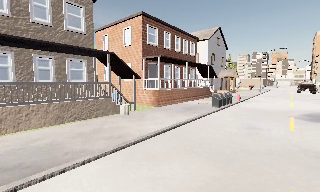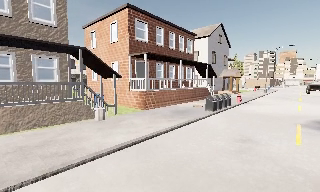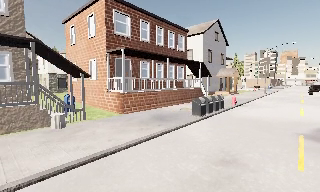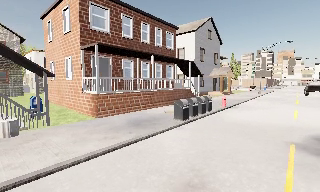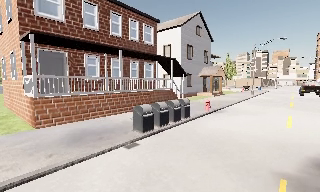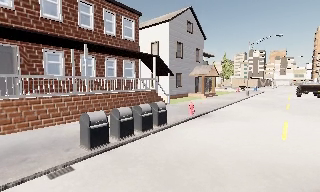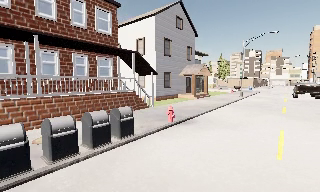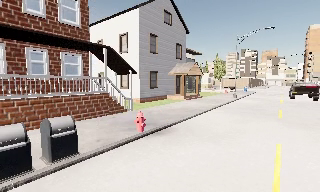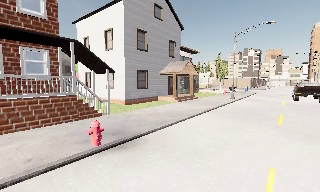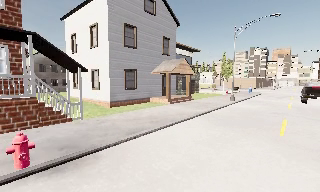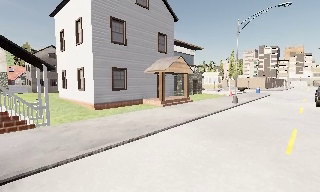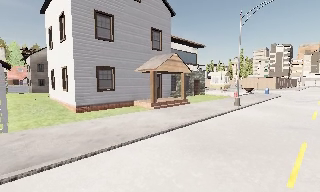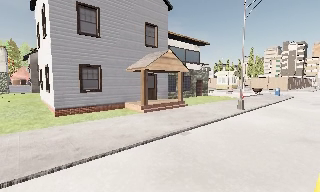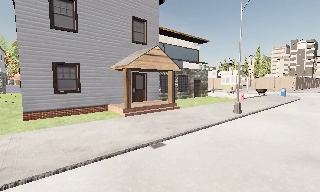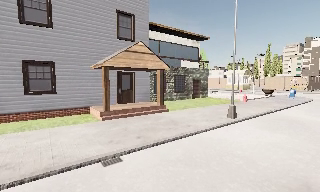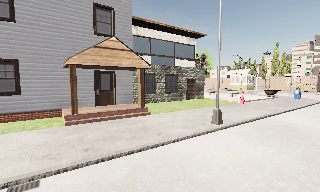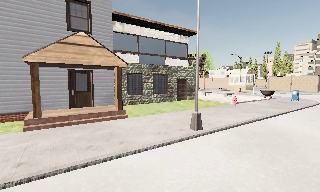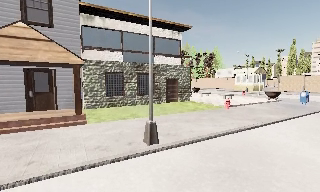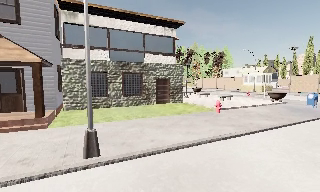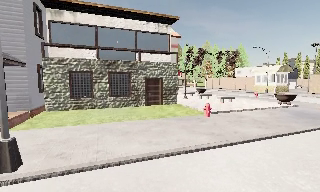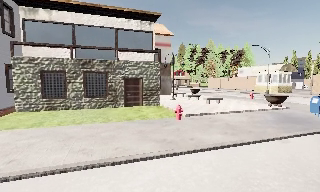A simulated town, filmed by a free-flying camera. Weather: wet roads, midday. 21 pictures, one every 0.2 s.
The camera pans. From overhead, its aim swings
counterclockwise.
0.0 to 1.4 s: The camera travels forward and to its right, about 14 m, so what stands in front looms larger.
1.4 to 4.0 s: The camera pans to its left, which is counterclockwise from overhead, by about 35 degrees. It travels to its right and forward, about 25 m, so close, fixed things drift to the left.
The film runs forward here.
